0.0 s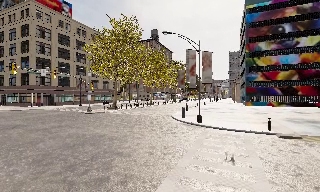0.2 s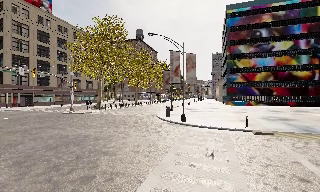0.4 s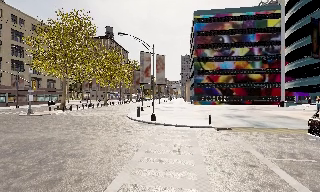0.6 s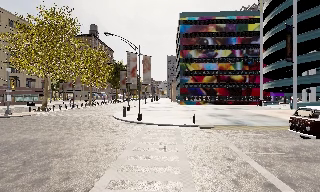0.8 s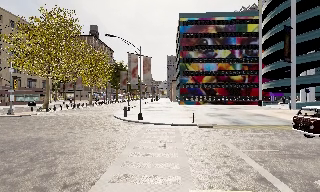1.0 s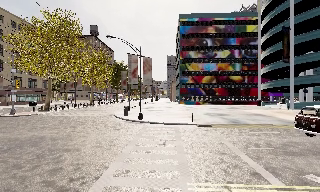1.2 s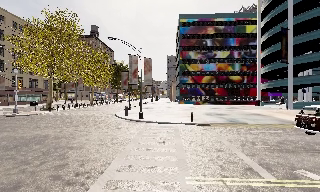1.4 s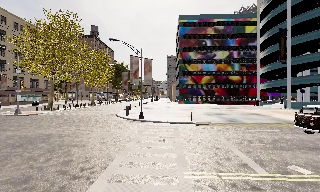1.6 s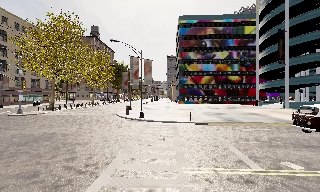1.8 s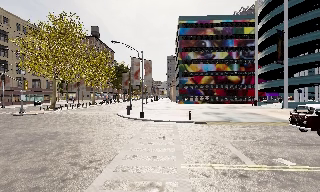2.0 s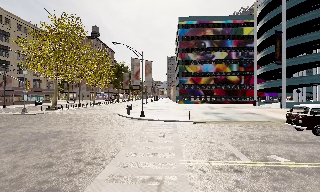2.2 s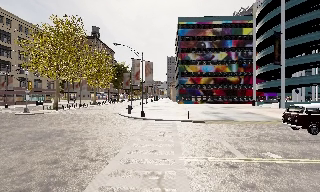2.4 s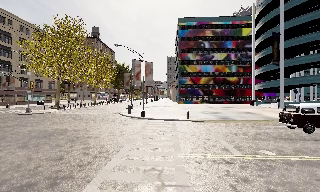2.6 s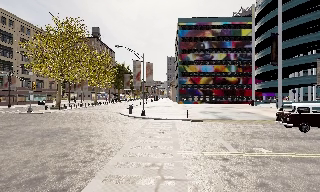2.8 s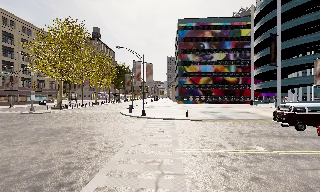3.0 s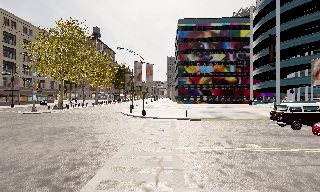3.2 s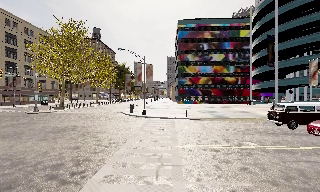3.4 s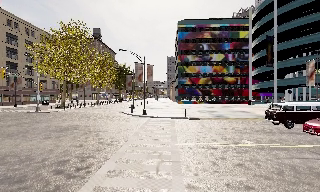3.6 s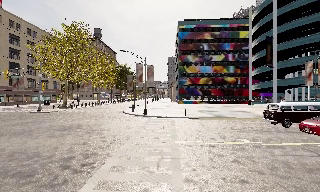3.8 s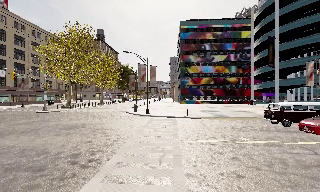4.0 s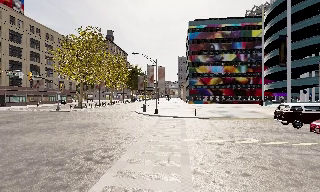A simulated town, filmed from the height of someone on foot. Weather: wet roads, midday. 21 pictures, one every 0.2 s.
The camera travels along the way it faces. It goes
backward.
0.0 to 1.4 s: The camera pans to its right, which is clockwise from overhead, by about 20 degrees. It travels backward, about 2.5 m, so what stands in front gets smaller.
1.4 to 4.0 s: The camera travels backward, about 4.5 m, so what stands in front gets smaller.
The film runs backward here.
